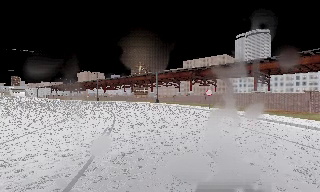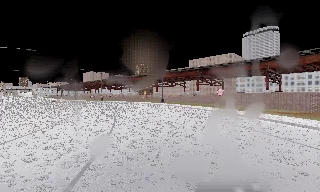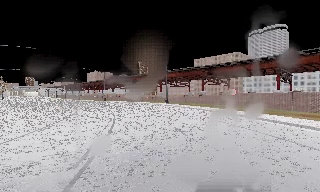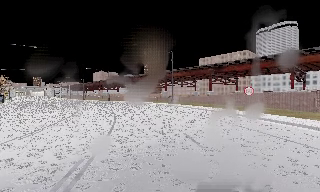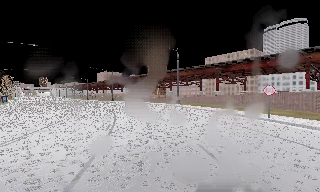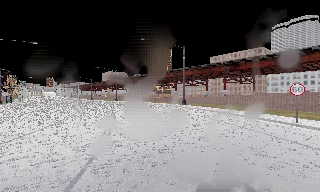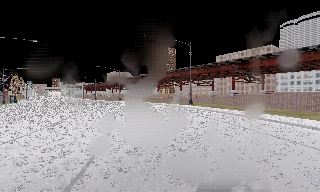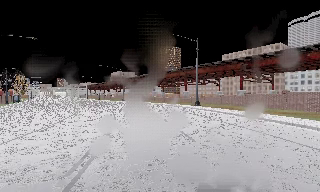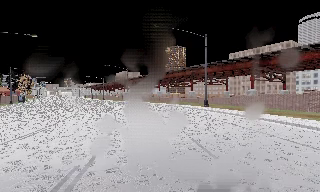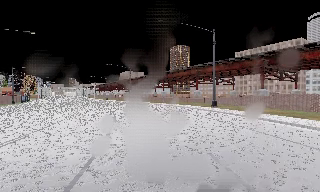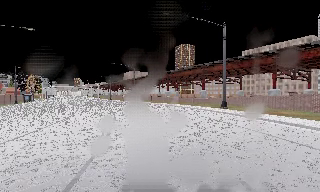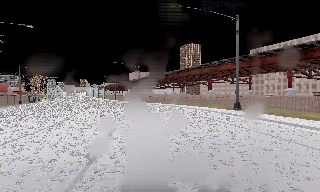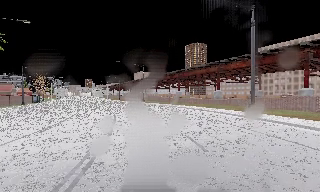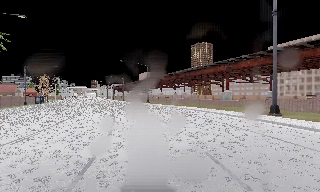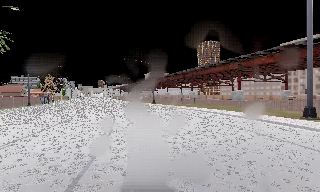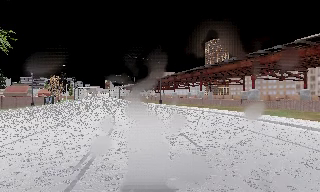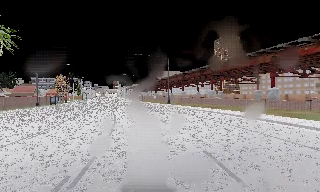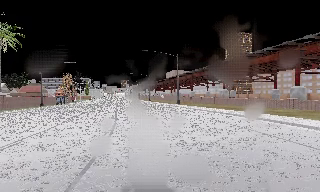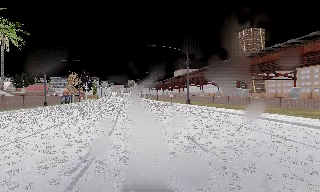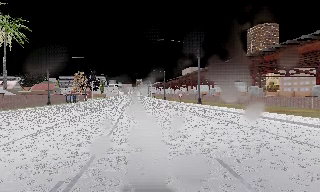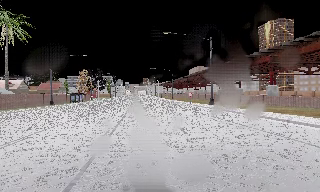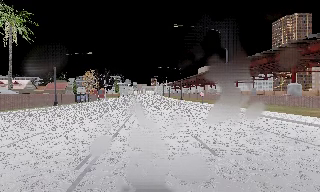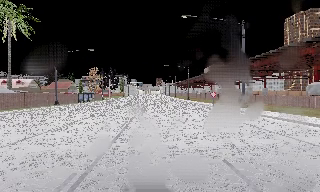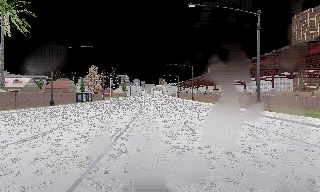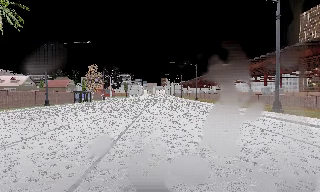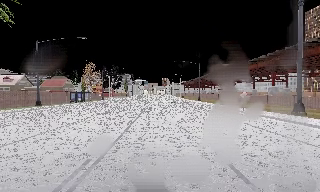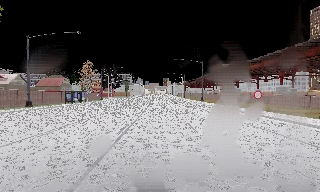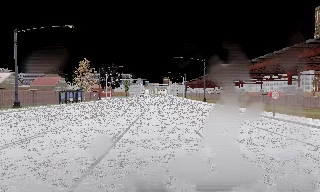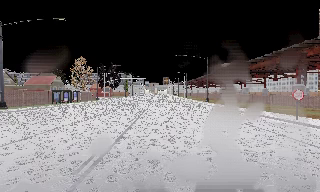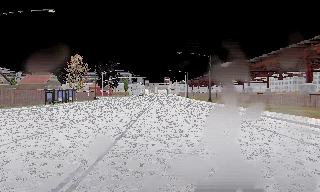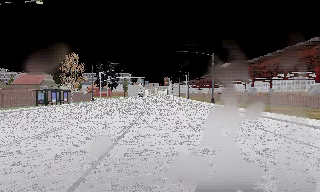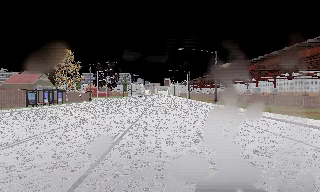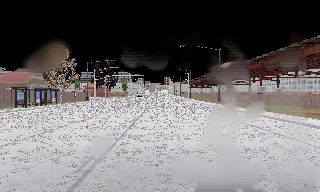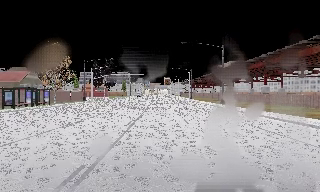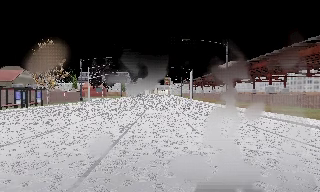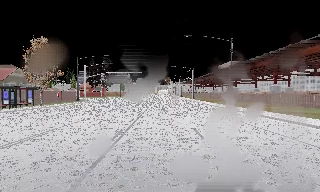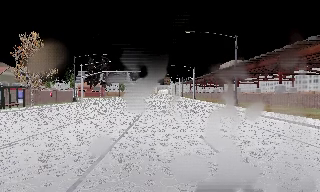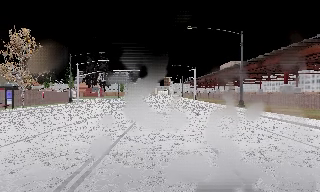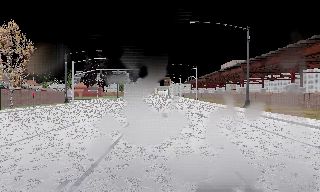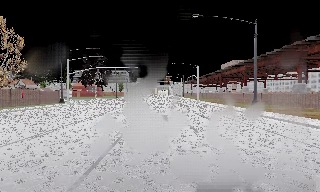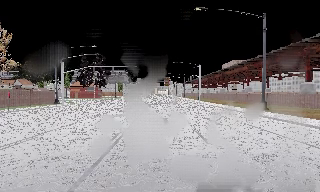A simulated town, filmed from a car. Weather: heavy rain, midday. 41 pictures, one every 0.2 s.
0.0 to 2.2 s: The camera swings to its left by about 15 degrees, and the scene slides to the right. It travels forward, about 17 m, so what stands in front looms larger.
2.2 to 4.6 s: The camera swings to its left by about 25 degrees, and the scene slides to the right. It travels forward, about 30 m, so what stands in front looms larger.
4.6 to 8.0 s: The camera travels forward, about 30 m, so what stands in front looms larger.
The film runs forward here.
